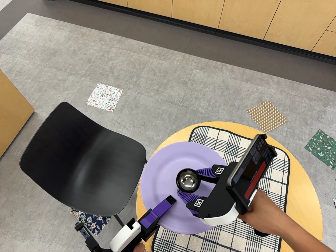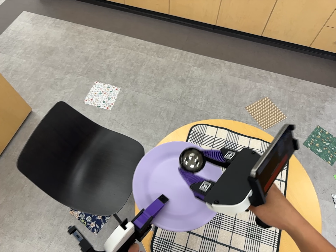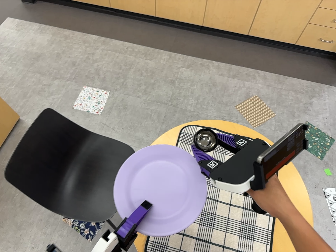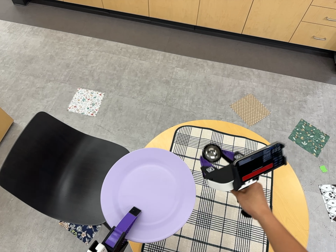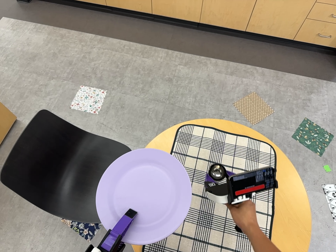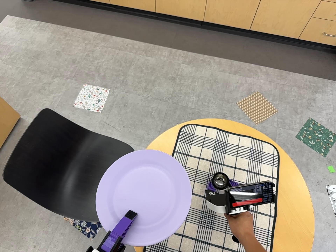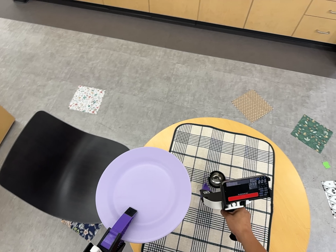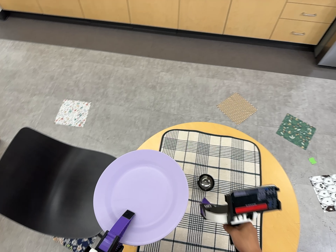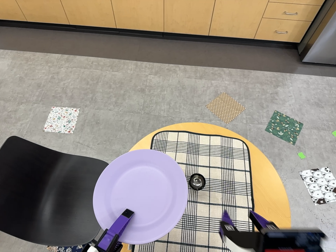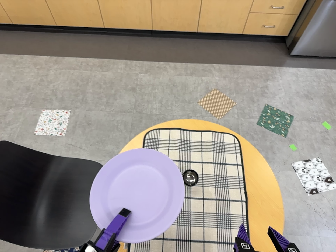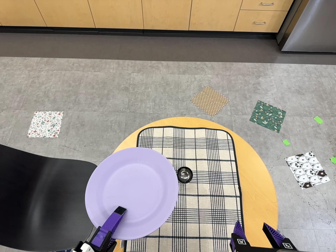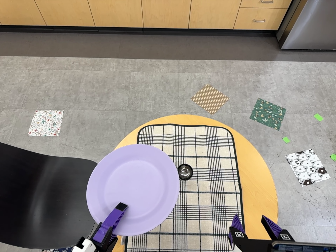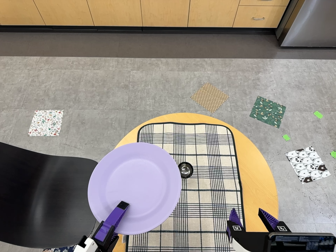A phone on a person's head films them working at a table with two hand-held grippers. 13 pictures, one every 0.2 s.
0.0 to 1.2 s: The camera travels to its right, about 6 cm, so close, fixed things drift to the left.
1.2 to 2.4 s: The camera travels to its right, about 7 cm, so close, fixed things drift to the left. It rolls about its line of sight by about 10 degrees, and the scene rotates counterclockwise.
The film runs forward here.
